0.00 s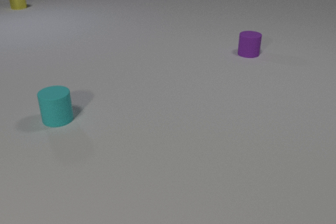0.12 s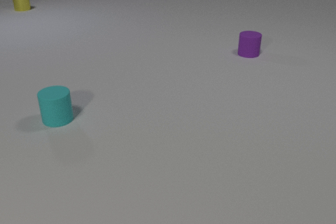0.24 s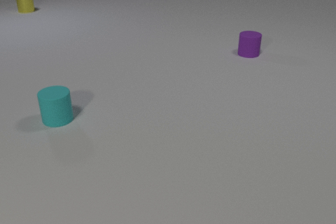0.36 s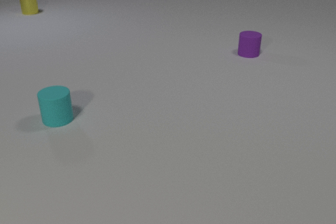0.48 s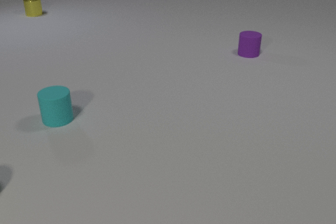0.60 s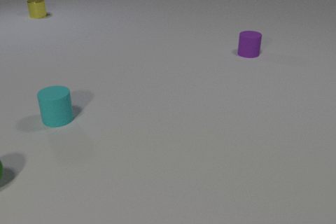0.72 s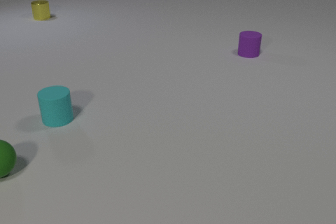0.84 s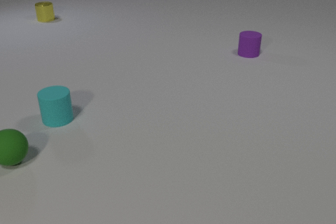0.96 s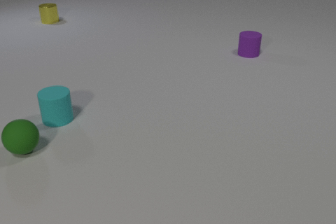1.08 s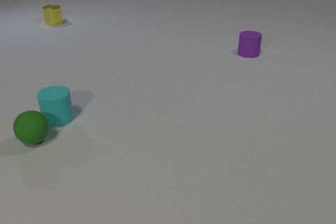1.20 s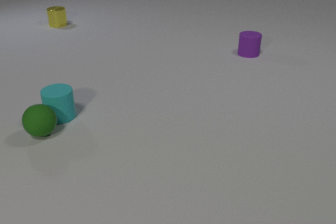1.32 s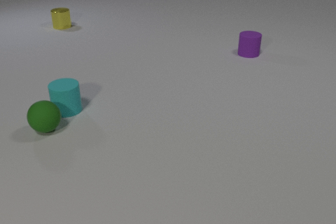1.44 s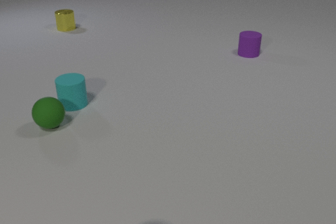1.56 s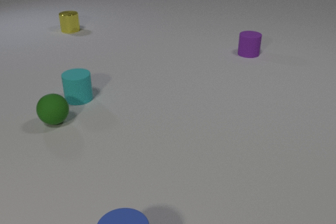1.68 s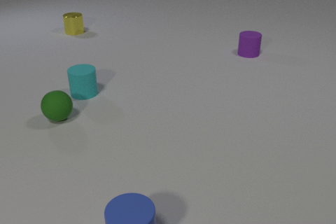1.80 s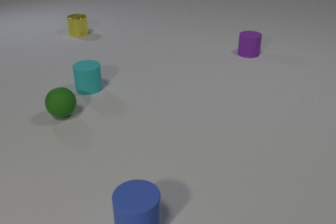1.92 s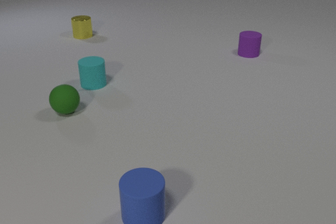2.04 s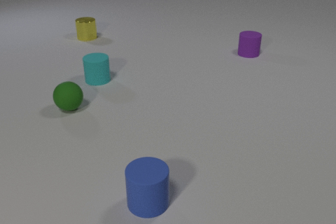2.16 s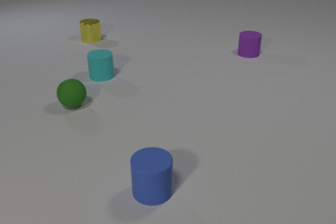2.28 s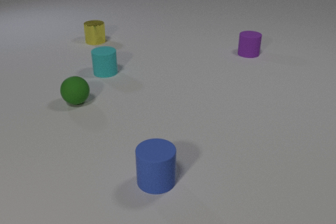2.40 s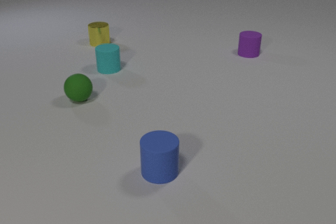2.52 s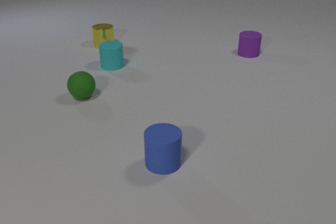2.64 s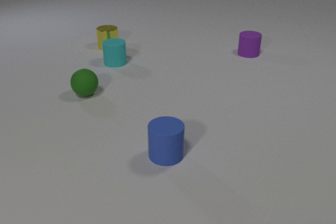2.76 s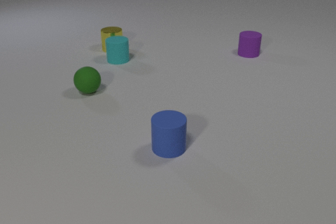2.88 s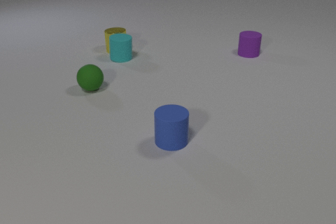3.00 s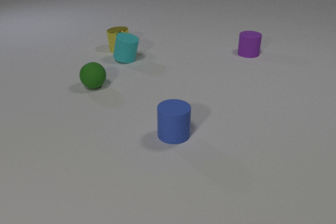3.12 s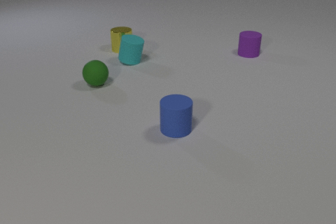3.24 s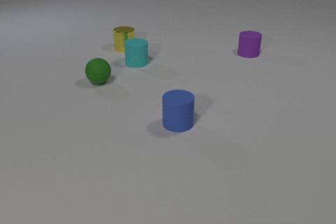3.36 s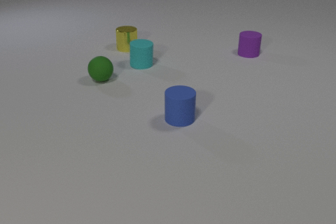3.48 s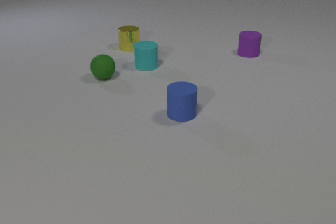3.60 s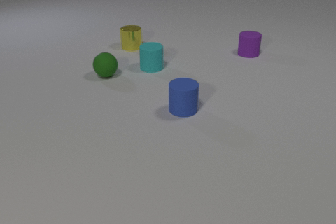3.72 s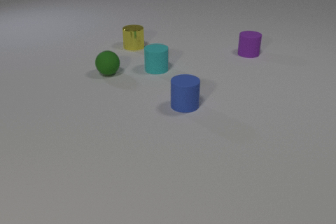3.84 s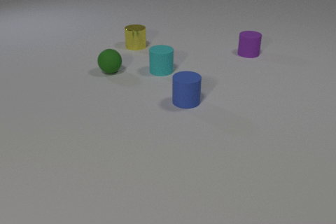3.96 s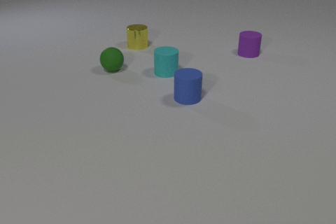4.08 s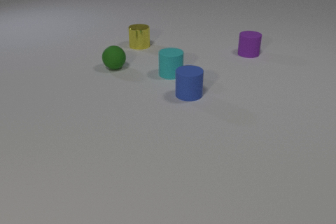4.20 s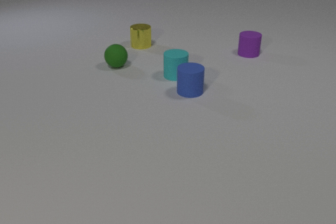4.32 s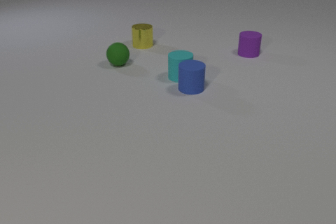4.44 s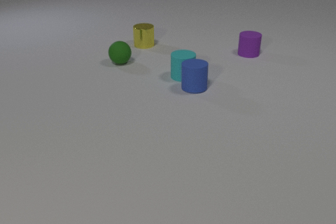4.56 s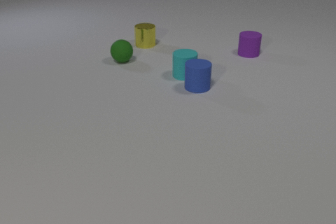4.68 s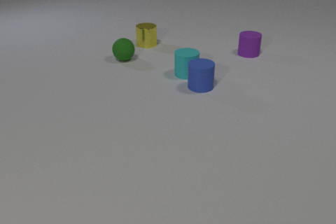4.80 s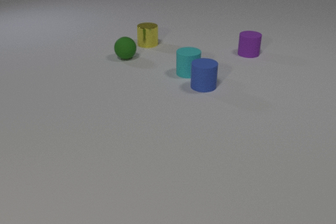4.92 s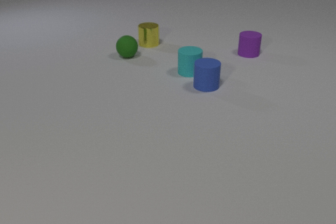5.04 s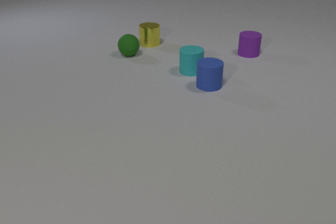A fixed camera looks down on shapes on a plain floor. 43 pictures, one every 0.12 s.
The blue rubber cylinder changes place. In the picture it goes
away from the camera.
The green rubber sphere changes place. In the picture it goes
away from the camera.
0.00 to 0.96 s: The green rubber sphere comes in at the left edge, rolls away from the camera and to the right. The yellow metal cylinder slides toward the camera and to the right.
0.96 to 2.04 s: The green rubber sphere rolls away from the camera and to the right. The cyan rubber cylinder slides away from the camera and to the right. The yellow metal cylinder slides toward the camera and to the right. The blue rubber cylinder comes in at the bottom edge, slides away from the camera. The green rubber sphere and the cyan rubber cylinder collide.
2.04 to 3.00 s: The green rubber sphere rolls away from the camera and to the right. The cyan rubber cylinder slides away from the camera and to the right. The yellow metal cylinder slides toward the camera and to the right. The blue rubber cylinder slides away from the camera. The cyan rubber cylinder and the yellow metal cylinder collide.
3.00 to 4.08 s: The green rubber sphere rolls away from the camera and to the right. The cyan rubber cylinder slides to the right and toward the camera. The yellow metal cylinder slides to the right and away from the camera. The blue rubber cylinder slides away from the camera.
4.08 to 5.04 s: The green rubber sphere rolls away from the camera and to the right. The cyan rubber cylinder slides to the right. The yellow metal cylinder slides to the right and away from the camera. The blue rubber cylinder slides away from the camera and to the right. The cyan rubber cylinder and the blue rubber cylinder collide.
How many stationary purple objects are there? 1.
How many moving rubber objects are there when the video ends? 3.
What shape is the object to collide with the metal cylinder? cylinder.
